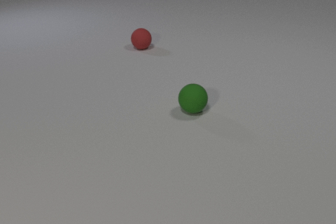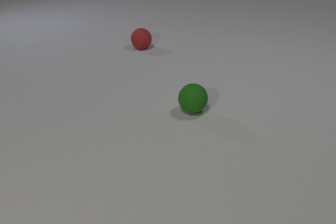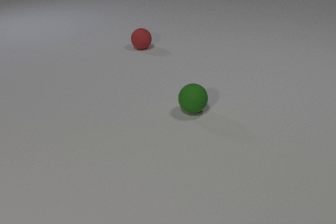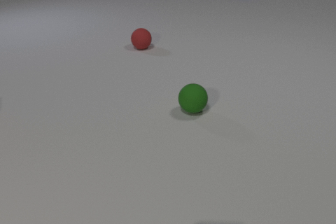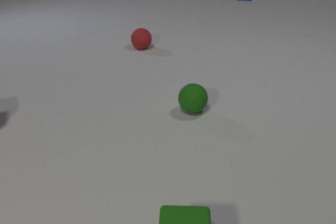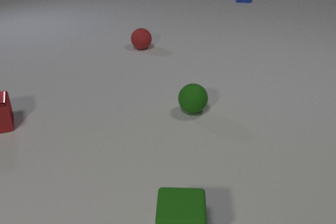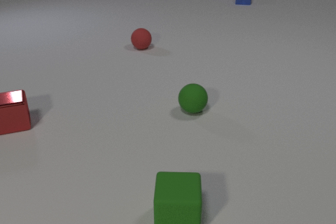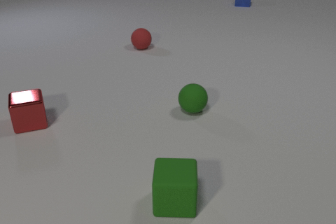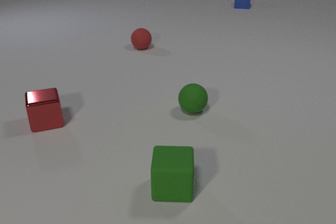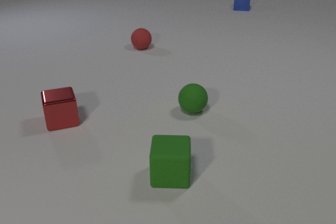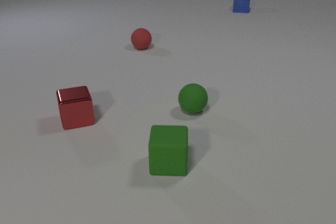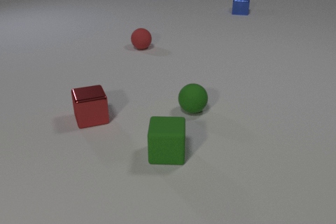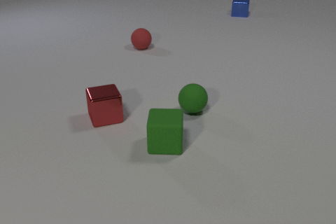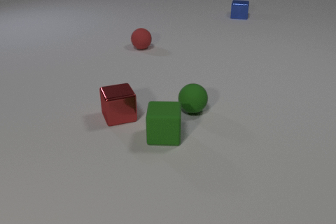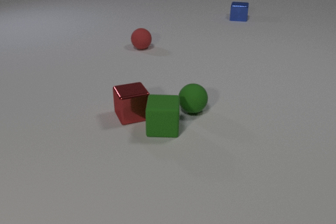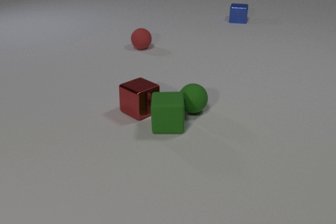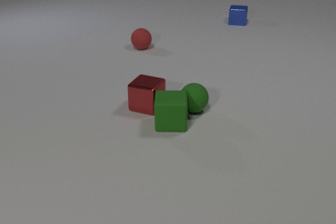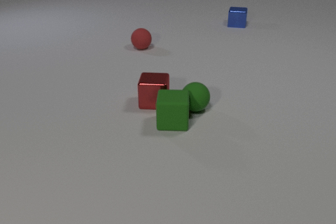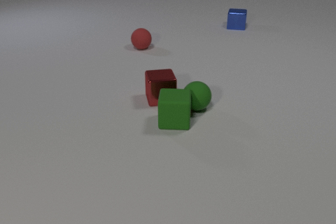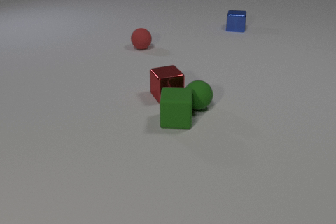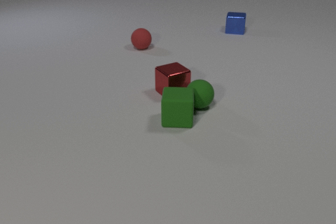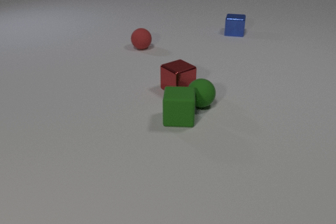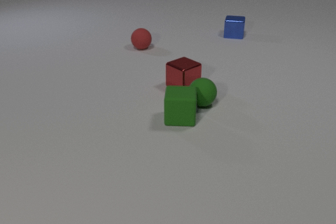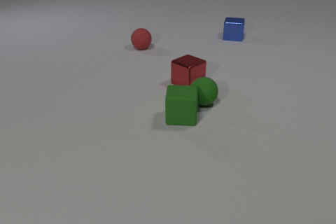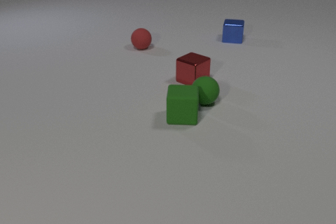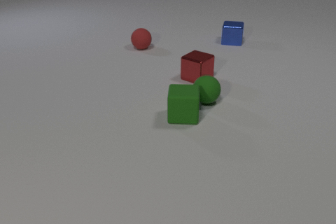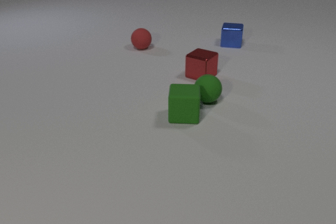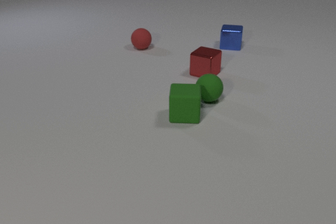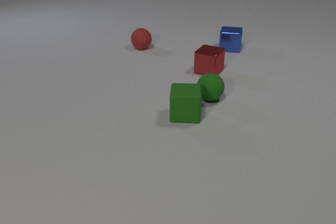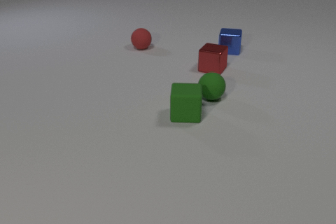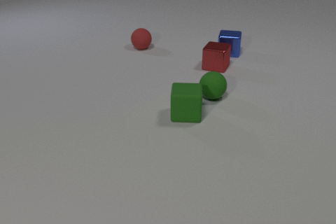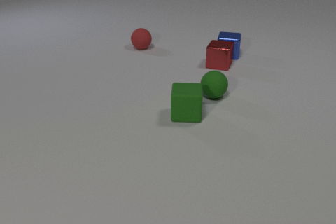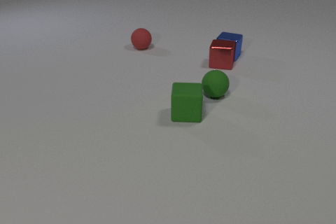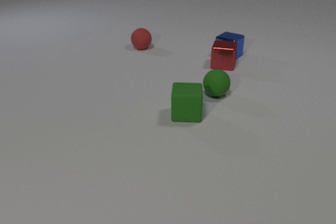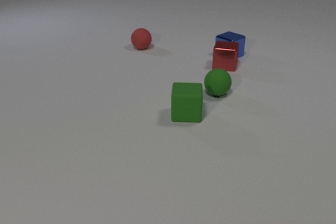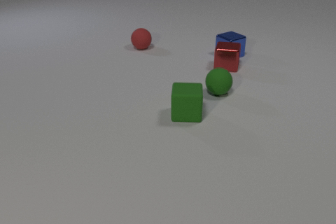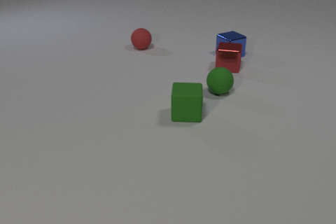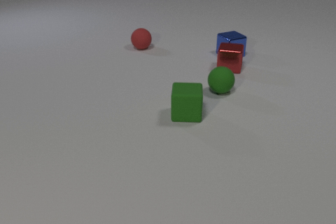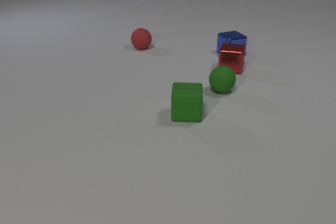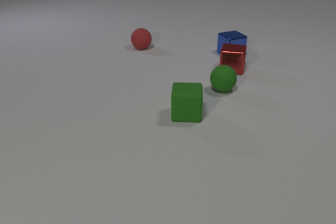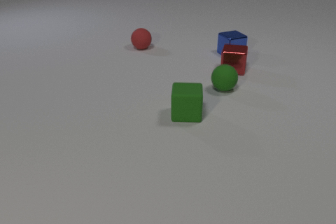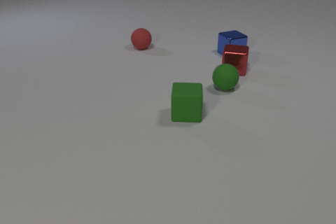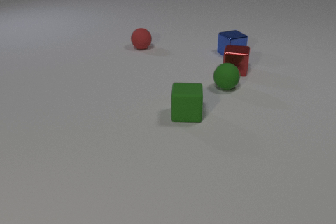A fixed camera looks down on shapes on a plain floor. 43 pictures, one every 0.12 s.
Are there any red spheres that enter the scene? no.
What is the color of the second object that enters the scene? green.
What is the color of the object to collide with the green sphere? green.
0.00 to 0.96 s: The red metal cube comes in at the left edge, slides to the right. The green rubber cube comes in at the bottom edge, slides away from the camera. The blue metal cube comes in at the top edge, slides toward the camera.
0.96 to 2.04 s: The red metal cube slides to the right, spins counterclockwise seen from above by about 60 degrees, its near face sliding to the right. The green rubber cube slides away from the camera. The blue metal cube slides toward the camera. The red metal cube and the green rubber cube collide. The green rubber cube and the green rubber sphere collide.
2.04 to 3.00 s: The red metal cube slides away from the camera and to the right, spins counterclockwise seen from above by about 60 degrees, its near face sliding to the right. The green rubber cube slides away from the camera and to the right. The green rubber sphere rolls away from the camera and to the right. The blue metal cube slides toward the camera.
3.00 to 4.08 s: The red metal cube slides away from the camera and to the right, spins so that its near face slides to the right, counterclockwise seen from above. The green rubber sphere rolls away from the camera and to the right. The blue metal cube slides toward the camera, spins so that its near face slides to the left, clockwise seen from above. The red metal cube and the blue metal cube collide.
4.08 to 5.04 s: The red metal cube slides to the right and toward the camera. The green rubber sphere rolls away from the camera and to the right. The blue metal cube slides away from the camera.
